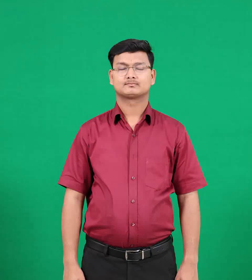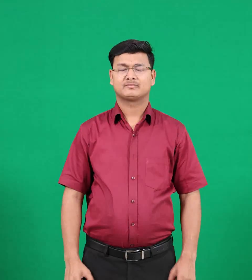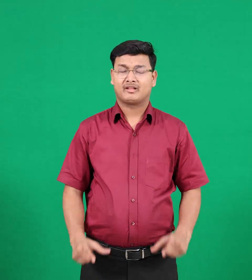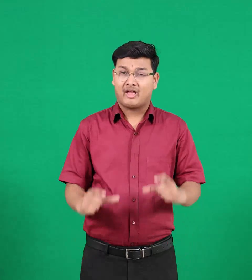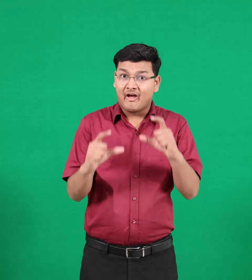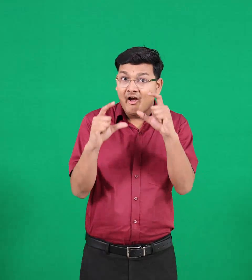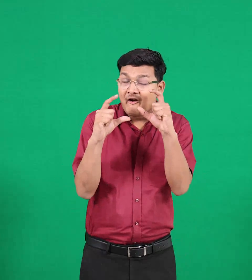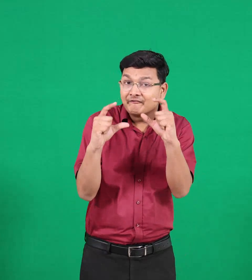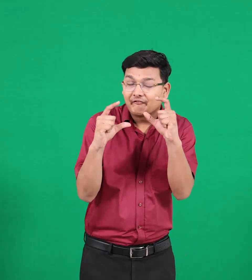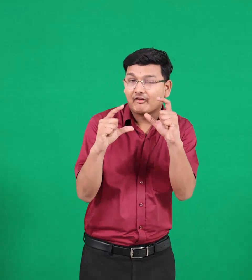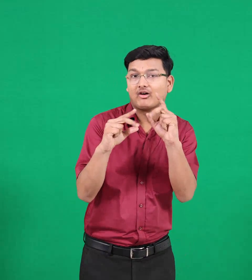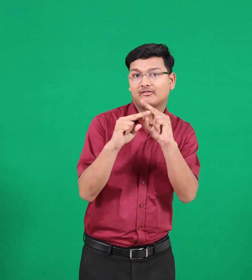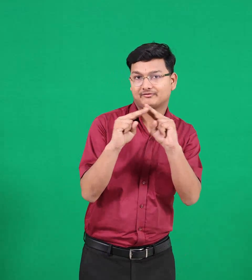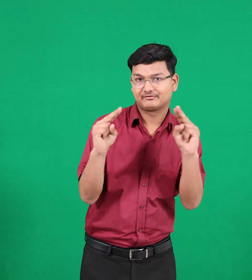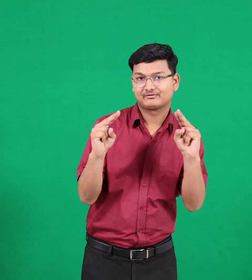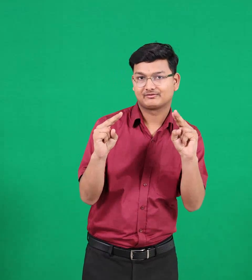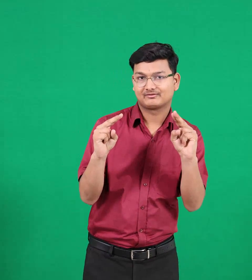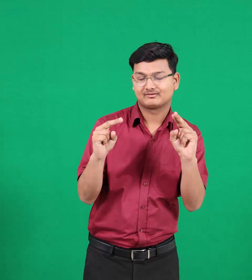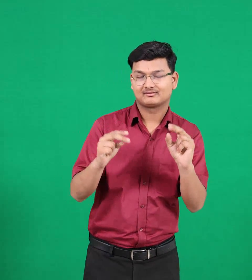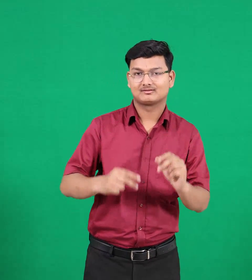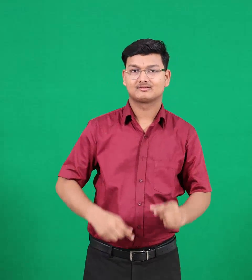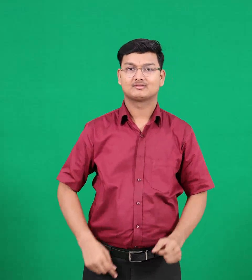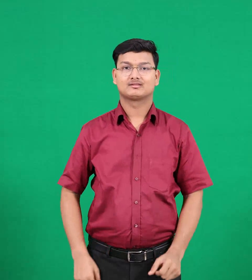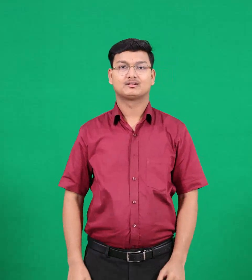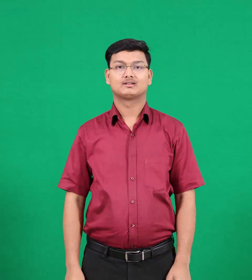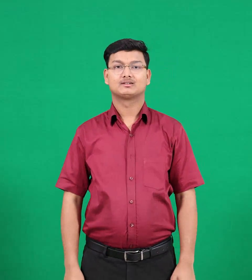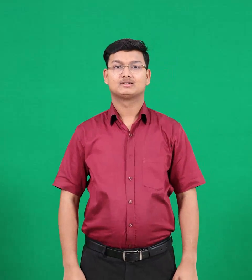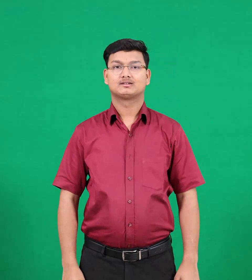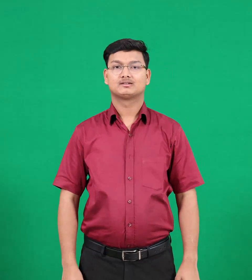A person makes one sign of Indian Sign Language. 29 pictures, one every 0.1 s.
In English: carefully
